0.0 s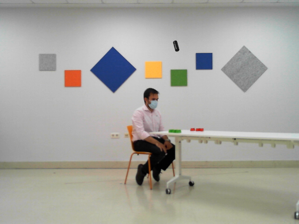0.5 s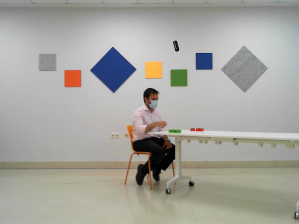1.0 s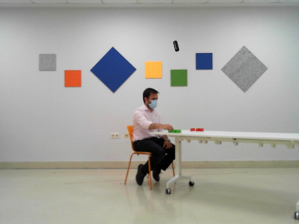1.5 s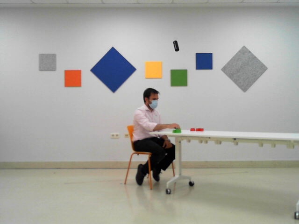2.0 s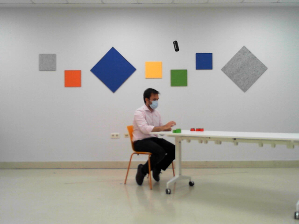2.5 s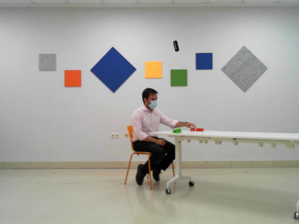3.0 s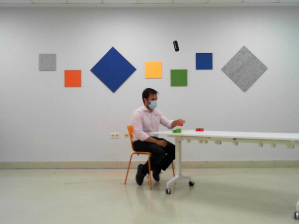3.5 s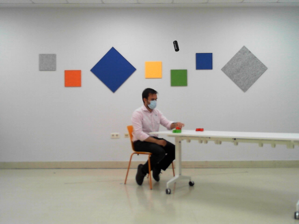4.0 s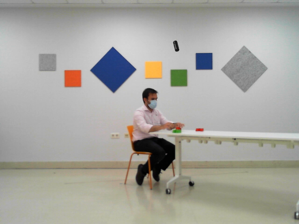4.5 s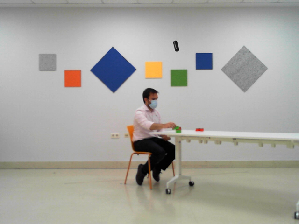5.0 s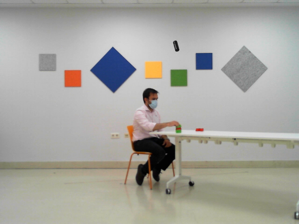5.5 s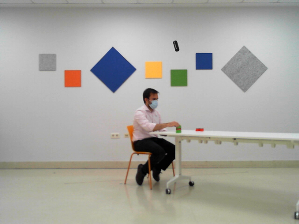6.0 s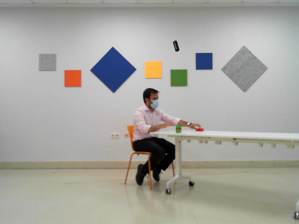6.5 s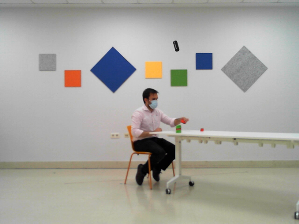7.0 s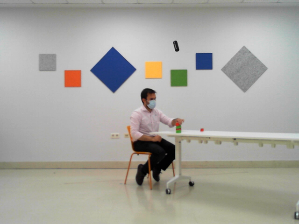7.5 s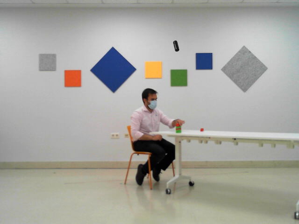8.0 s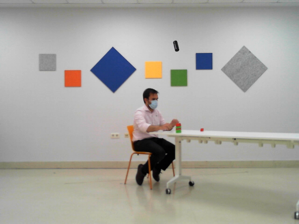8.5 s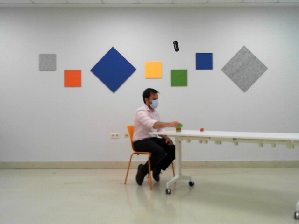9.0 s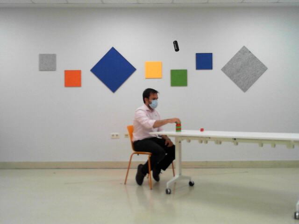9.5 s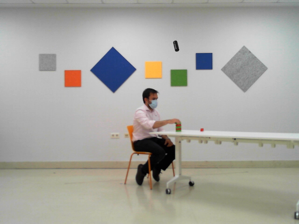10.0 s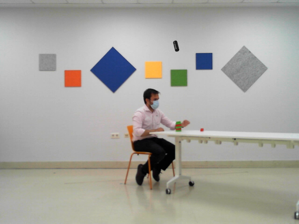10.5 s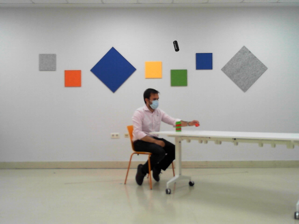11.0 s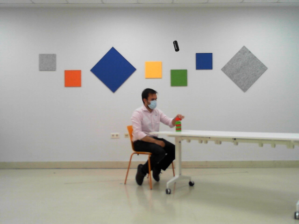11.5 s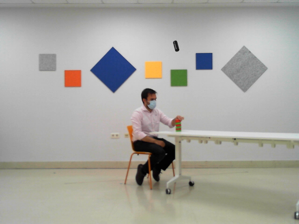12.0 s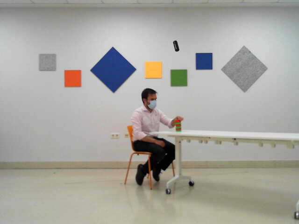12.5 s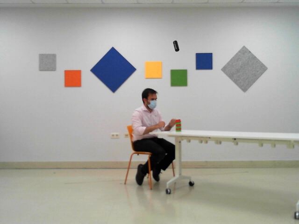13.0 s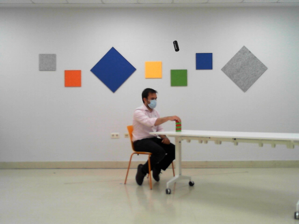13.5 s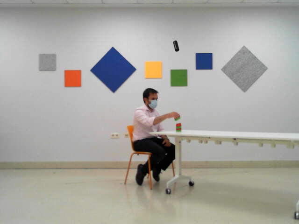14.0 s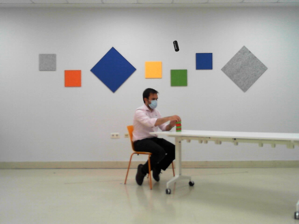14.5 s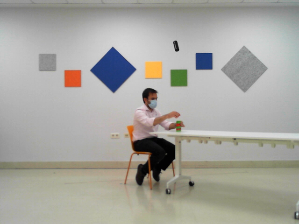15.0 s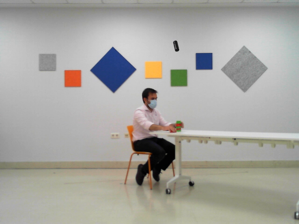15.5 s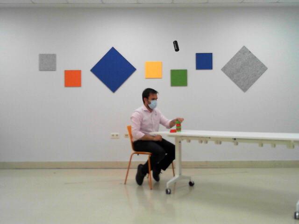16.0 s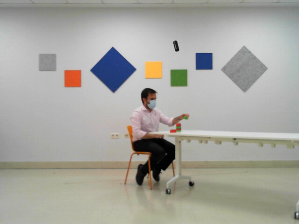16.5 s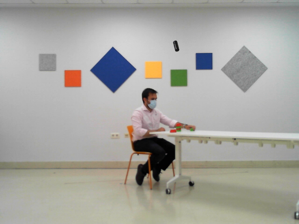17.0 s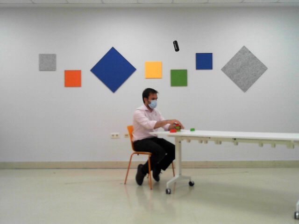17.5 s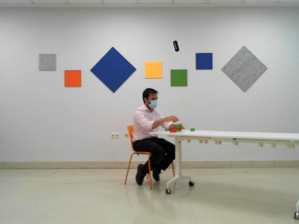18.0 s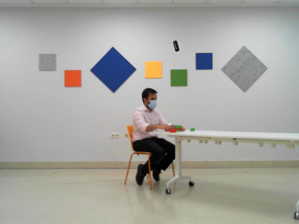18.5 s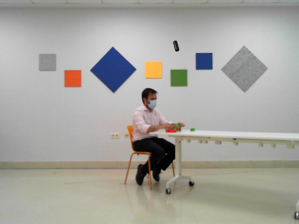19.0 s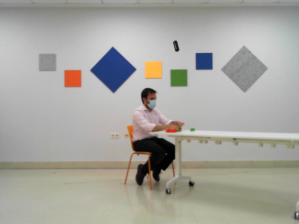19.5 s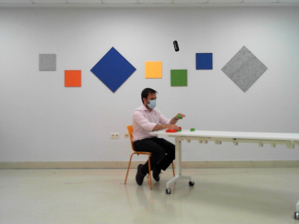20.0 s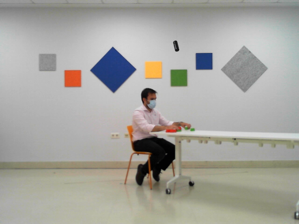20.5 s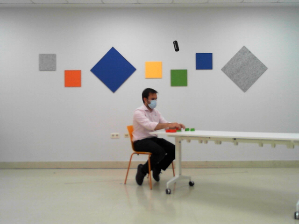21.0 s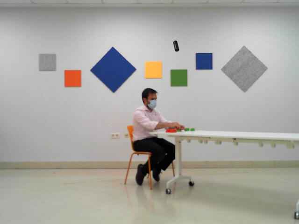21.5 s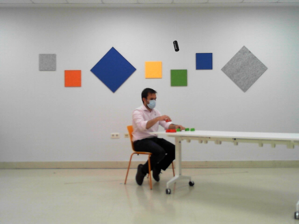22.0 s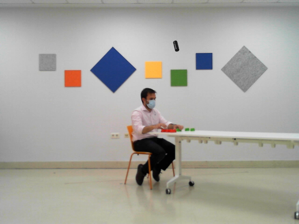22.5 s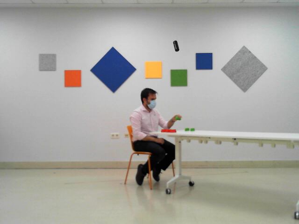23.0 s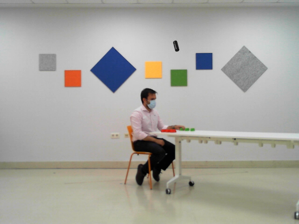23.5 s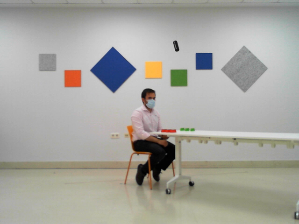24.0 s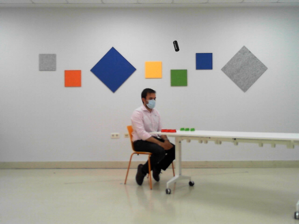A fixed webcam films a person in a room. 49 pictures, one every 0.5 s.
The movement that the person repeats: Assemble and disassemble a 6-piece LEGO tower.
